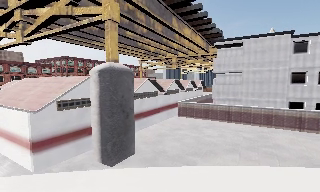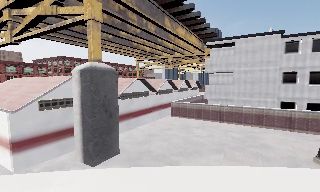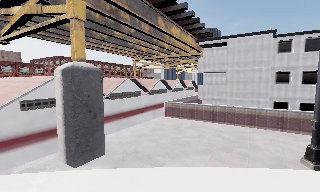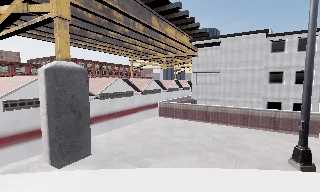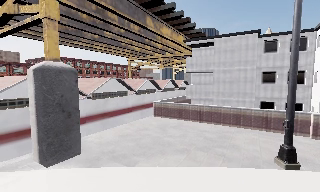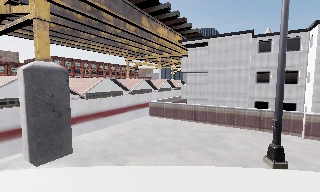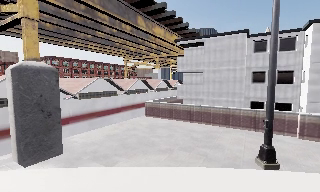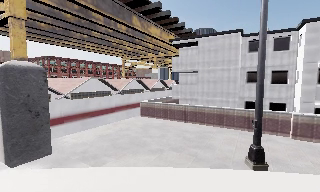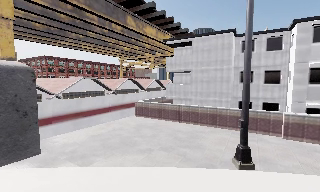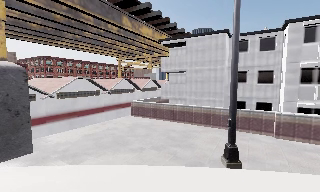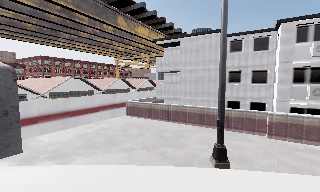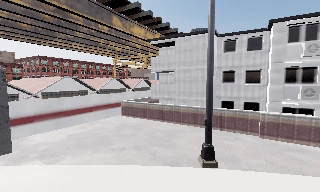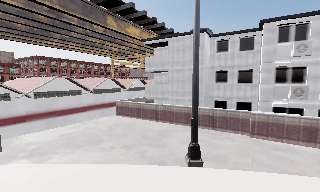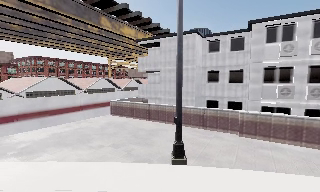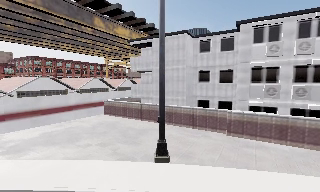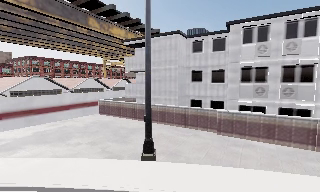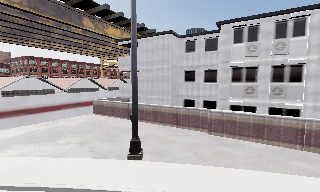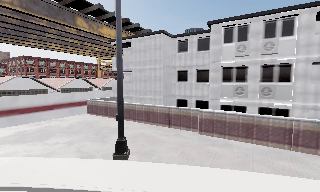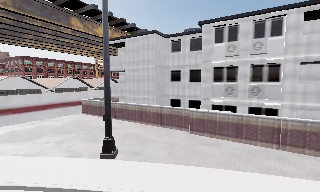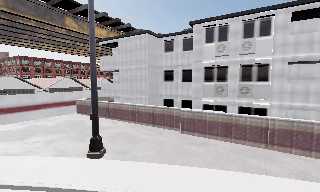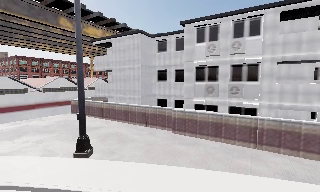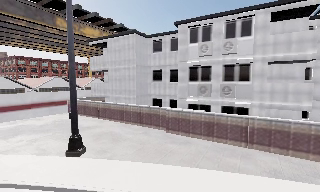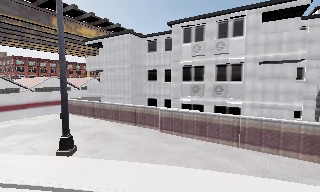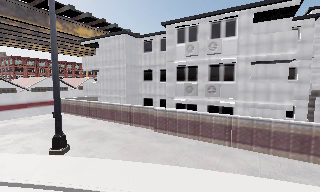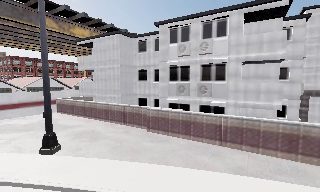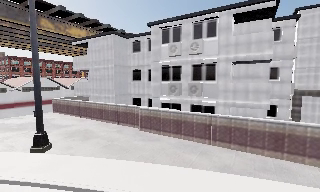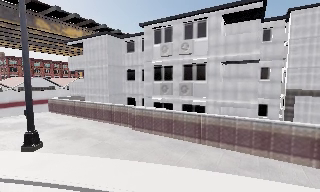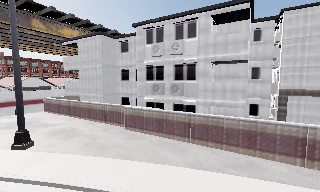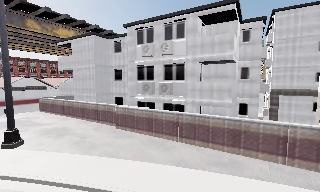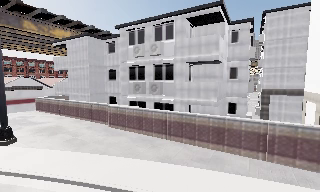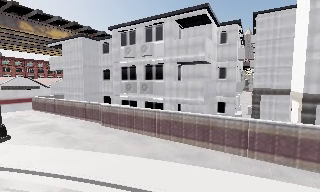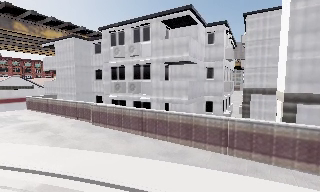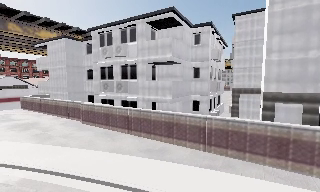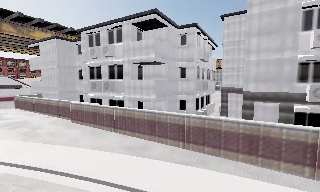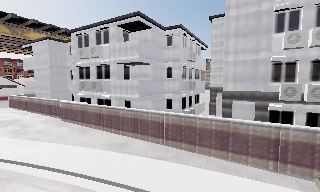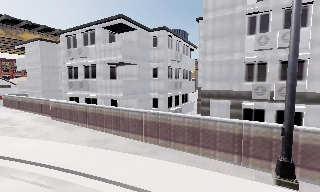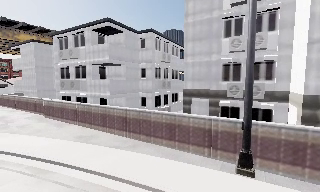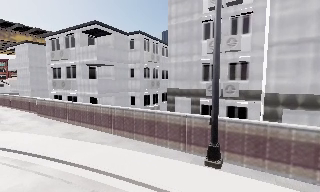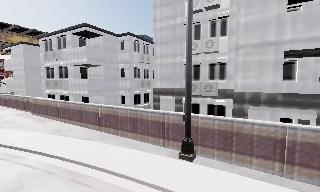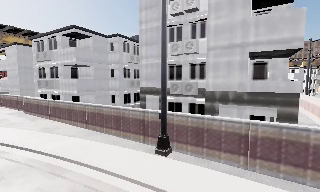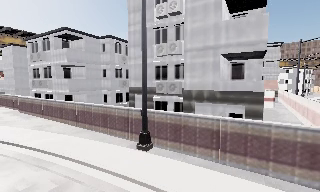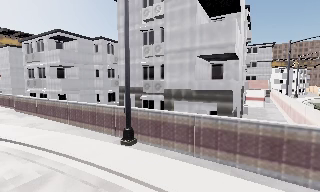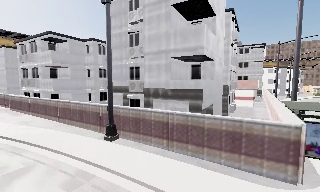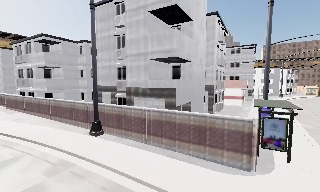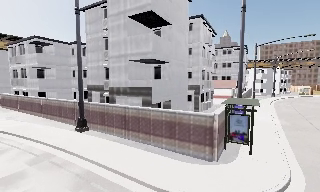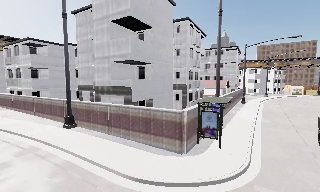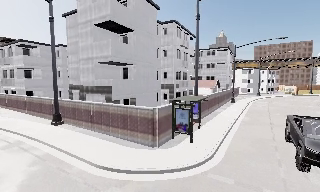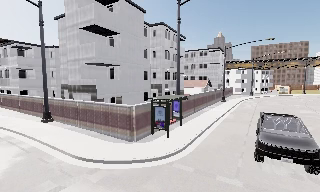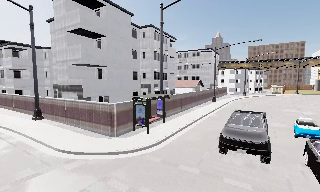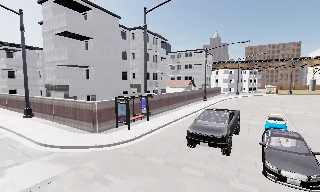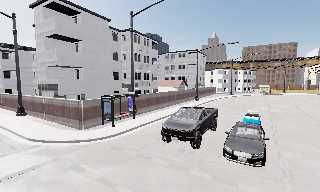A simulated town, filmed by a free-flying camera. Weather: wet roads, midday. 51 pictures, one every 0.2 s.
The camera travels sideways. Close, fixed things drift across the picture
to the left.
0.0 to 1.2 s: The camera travels to its right, about 4 m, so close, fixed things drift to the left. It loses speed.
1.2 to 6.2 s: The camera travels to its right, about 16 m, so close, fixed things drift to the left.
6.2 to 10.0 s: The camera travels to its right and backward, about 25 m, so close, fixed things drift to the left.
The film runs backward here.
